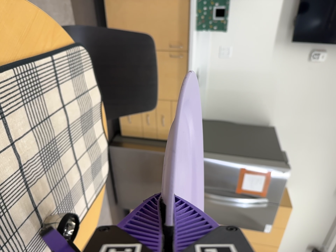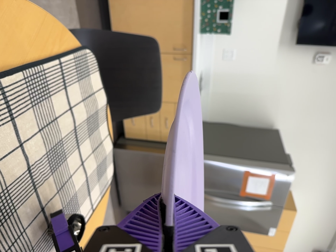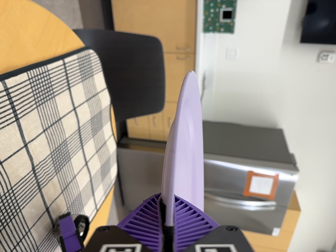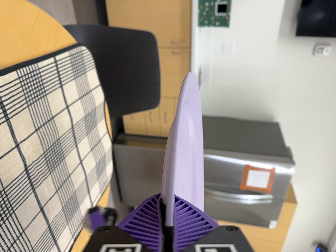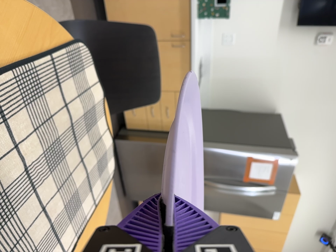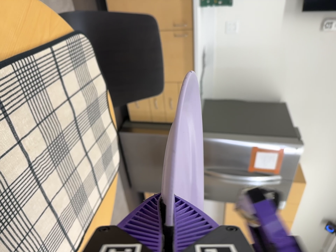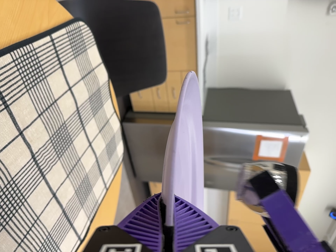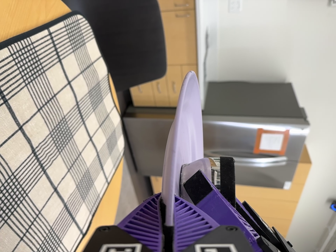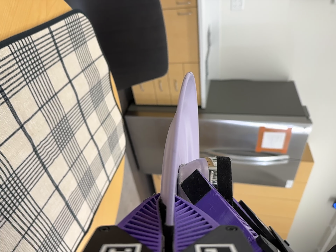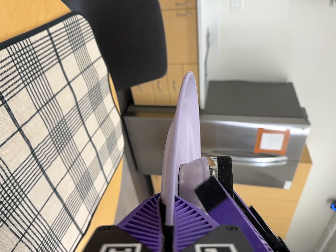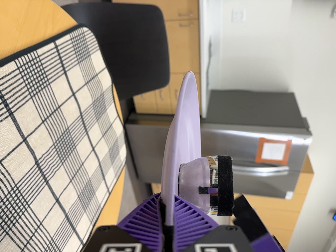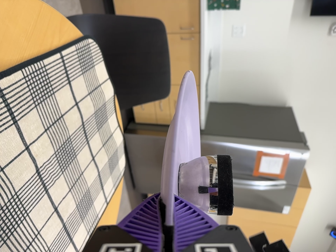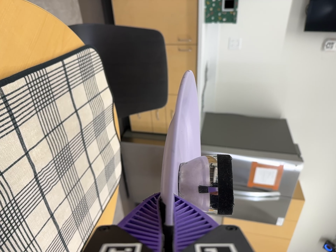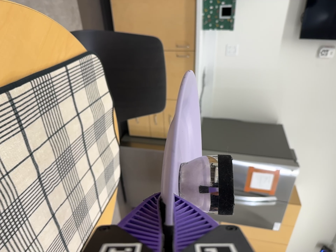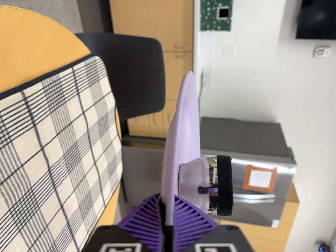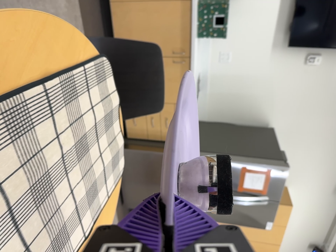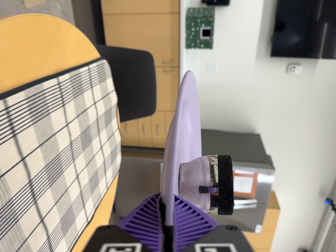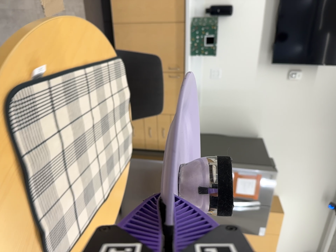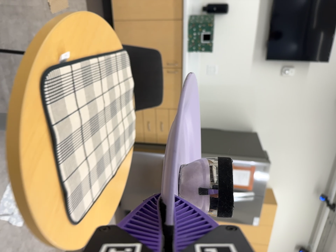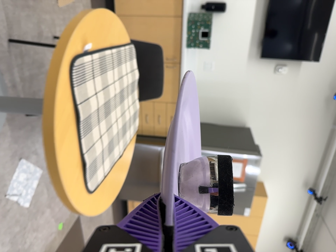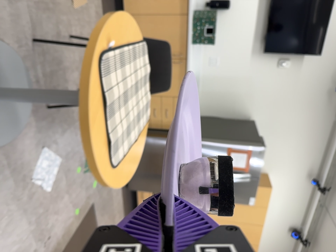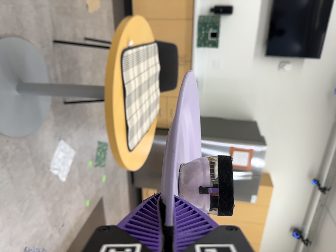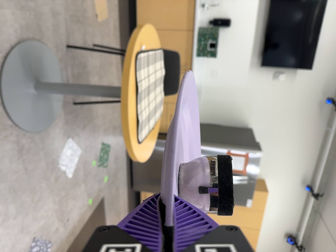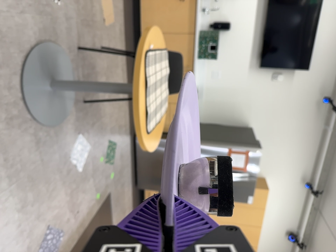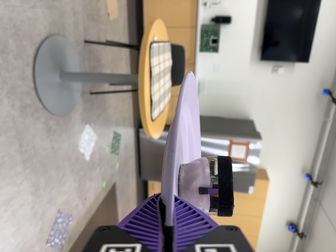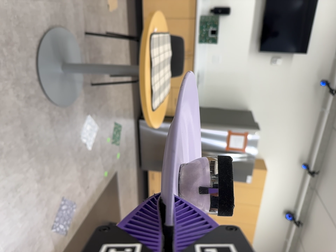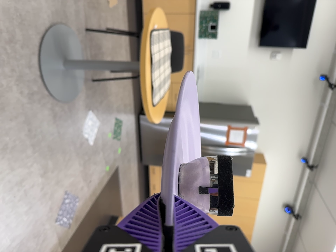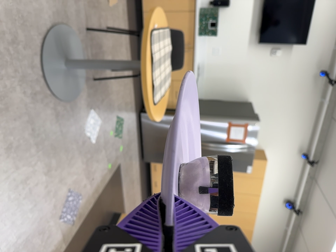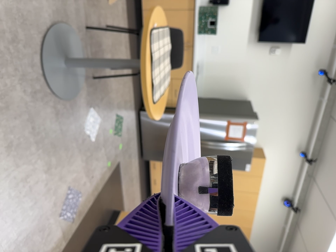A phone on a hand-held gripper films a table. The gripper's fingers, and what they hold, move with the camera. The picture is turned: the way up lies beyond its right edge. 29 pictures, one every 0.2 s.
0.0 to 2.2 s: The camera shifts only a little, or ends up much as it began.
2.2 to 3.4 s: The camera travels backward and toward the bottom of its view, about 38 cm, so what stands in front gets smaller. Its aim tips toward the top of its view by about 10 degrees.
3.4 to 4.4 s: The camera travels backward and toward the bottom of its view, about 70 cm, so what stands in front gets smaller.
4.4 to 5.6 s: The camera travels backward, about 38 cm, so what stands in front gets smaller.
The film runs backward here.
